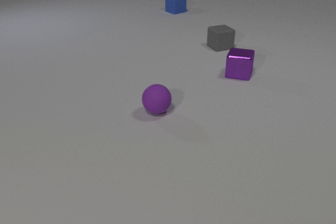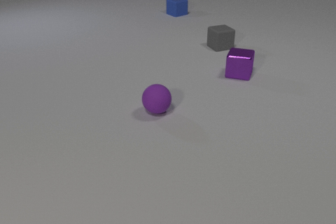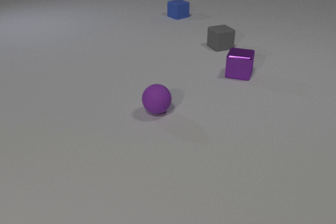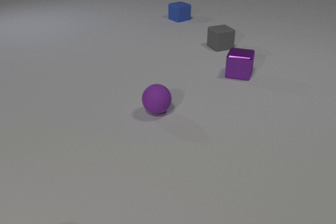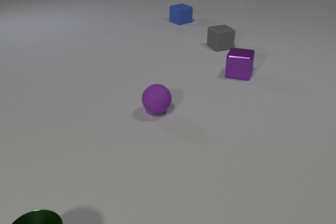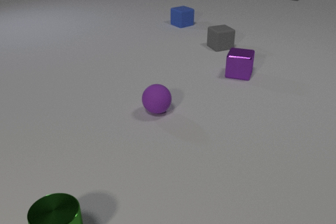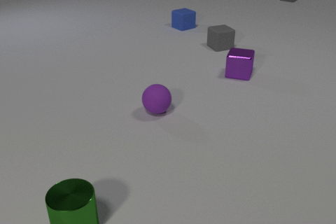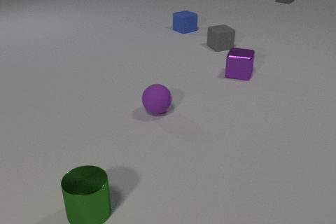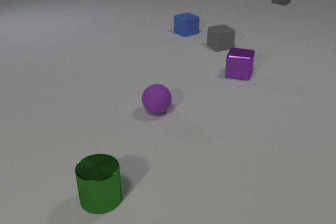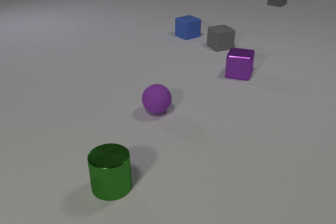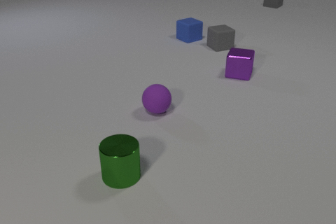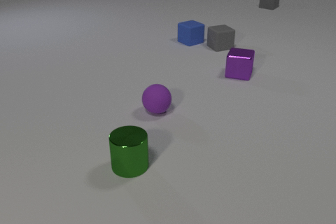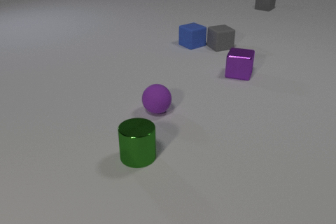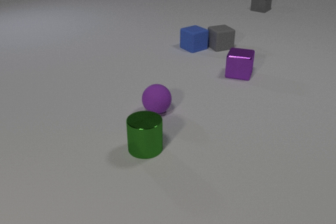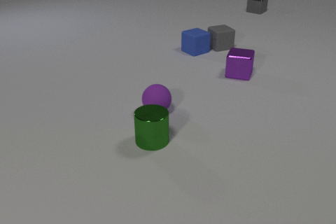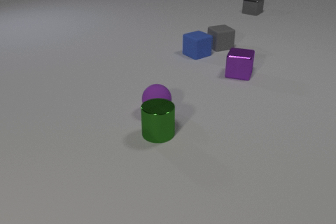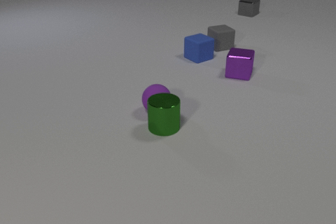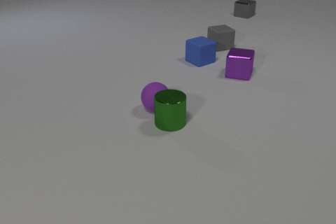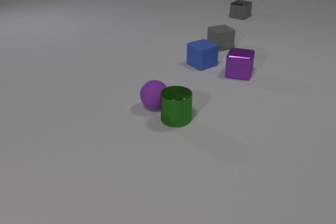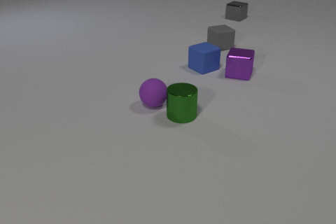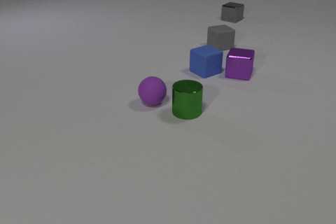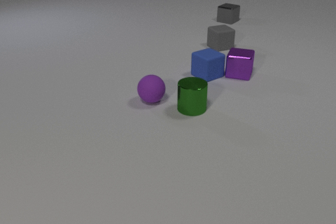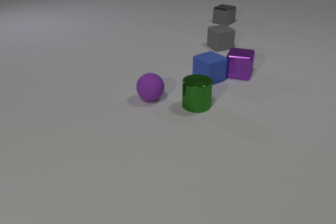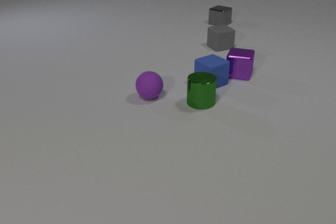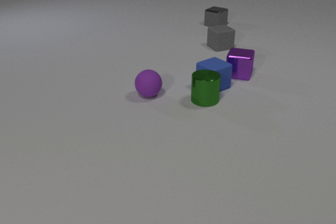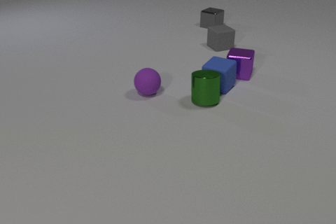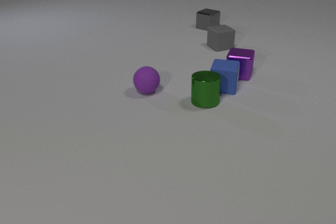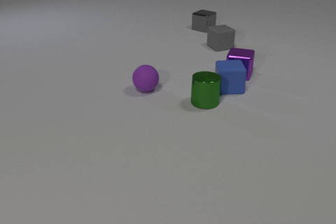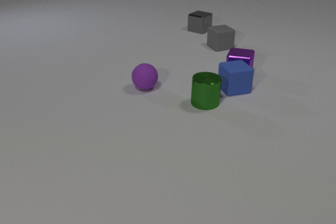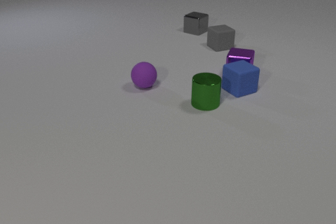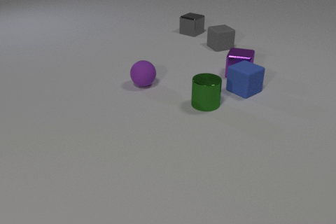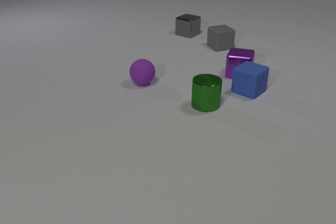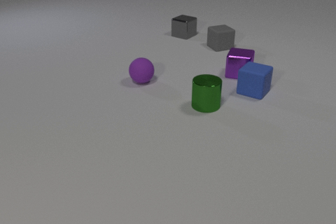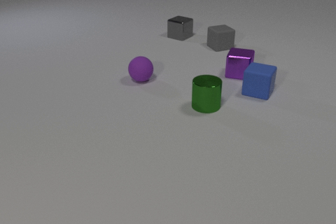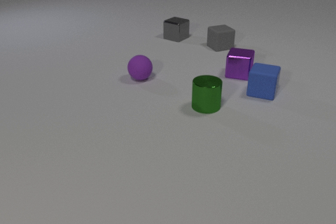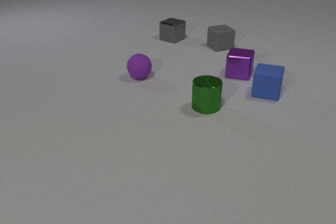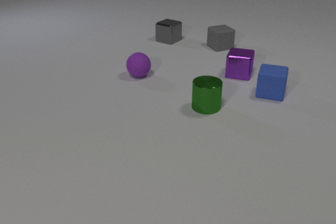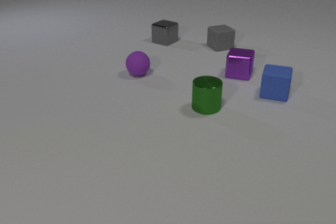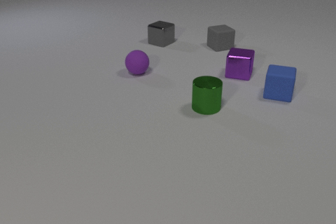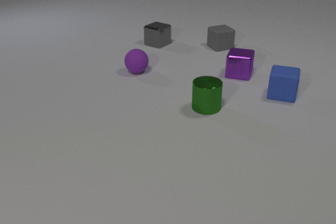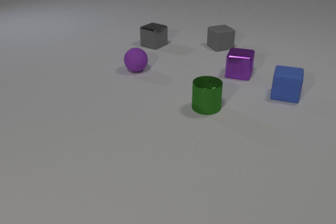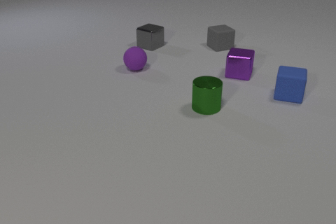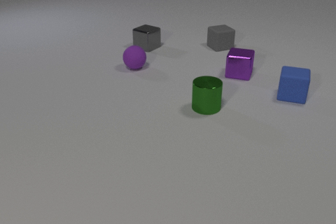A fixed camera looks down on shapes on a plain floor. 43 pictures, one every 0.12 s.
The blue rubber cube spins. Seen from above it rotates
counterclockwise.
The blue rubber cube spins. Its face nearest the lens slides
to the right.
0.00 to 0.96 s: The green metal cylinder comes in at the bottom edge, slides away from the camera and to the right. The gray metal cube comes in at the top edge, slides toward the camera and to the left. The blue rubber cube slides toward the camera.
0.96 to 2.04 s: The green metal cylinder slides away from the camera and to the right. The gray metal cube slides toward the camera and to the left. The blue rubber cube slides toward the camera. The green metal cylinder and the purple rubber sphere collide.
2.04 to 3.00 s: The green metal cylinder slides away from the camera and to the right. The purple rubber sphere rolls away from the camera. The gray metal cube slides toward the camera and to the left. The blue rubber cube slides toward the camera, spins so that its near face slides to the right, counterclockwise seen from above. The green metal cylinder and the blue rubber cube collide.
3.00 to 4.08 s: The green metal cylinder slides toward the camera. The purple rubber sphere rolls away from the camera. The gray metal cube slides toward the camera and to the left. The blue rubber cube slides to the right, spins so that its near face slides to the right, counterclockwise seen from above.
4.08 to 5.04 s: The purple rubber sphere rolls away from the camera. The gray metal cube slides to the left and toward the camera. The blue rubber cube slides to the right.
How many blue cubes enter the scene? 0.
What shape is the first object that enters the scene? cube.
Are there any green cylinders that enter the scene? yes.
